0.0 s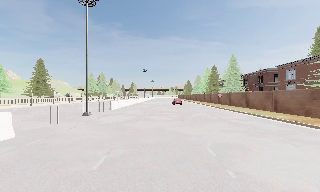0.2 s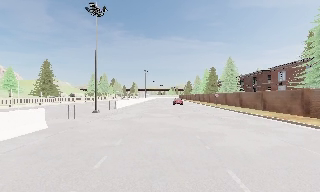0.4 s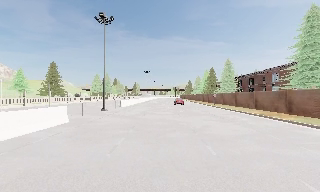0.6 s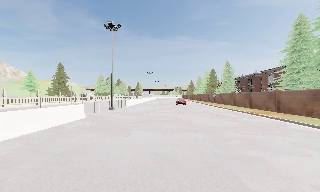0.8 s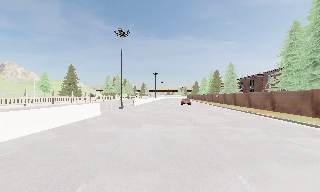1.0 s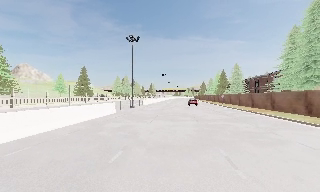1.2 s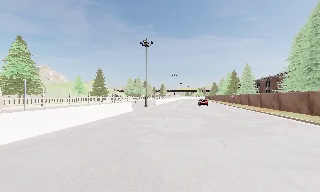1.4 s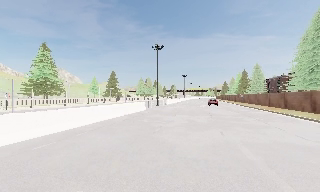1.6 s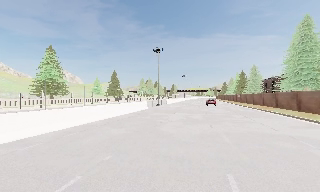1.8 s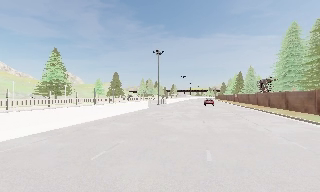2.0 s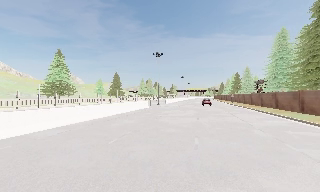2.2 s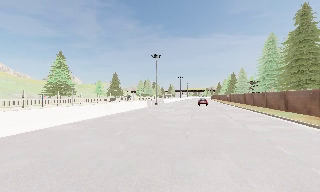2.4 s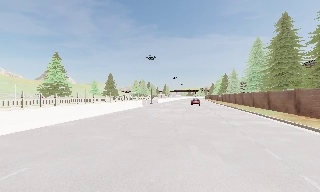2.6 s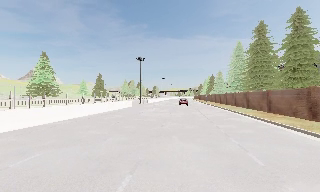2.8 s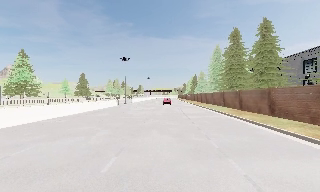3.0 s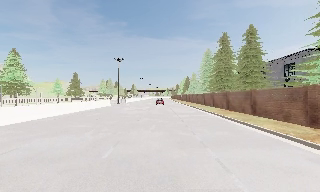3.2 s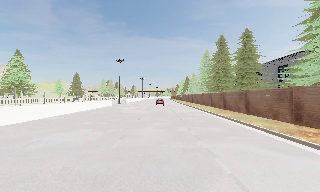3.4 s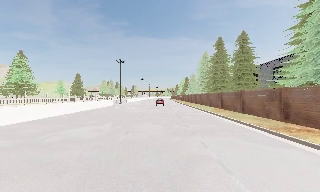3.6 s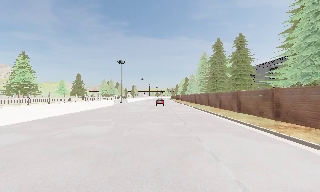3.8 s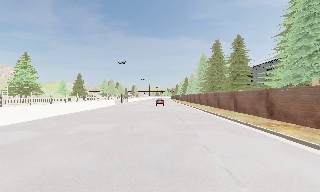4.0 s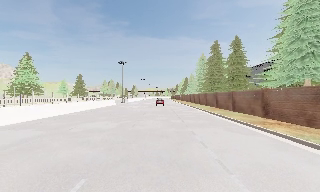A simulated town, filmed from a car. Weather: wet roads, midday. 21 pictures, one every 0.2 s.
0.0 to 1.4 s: The scene slides to the right, as the camera pans about 15 degrees to its left. It travels backward, about 14 m, so what stands in front gets smaller.
1.4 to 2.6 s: The camera travels backward, about 10 m, so what stands in front gets smaller.
2.6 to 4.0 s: The camera travels backward, about 6 m, so what stands in front gets smaller. It loses speed.
The film runs backward here.
